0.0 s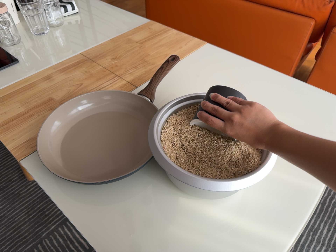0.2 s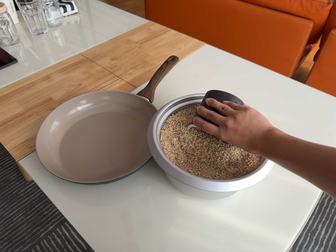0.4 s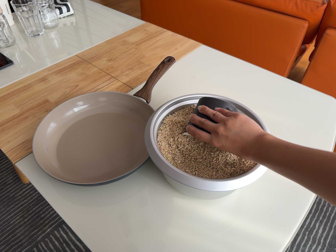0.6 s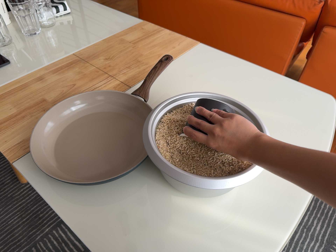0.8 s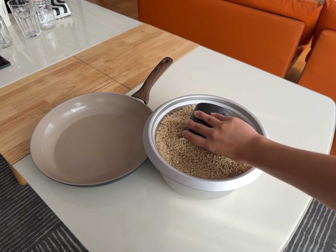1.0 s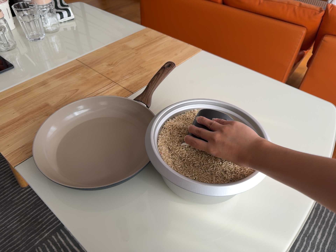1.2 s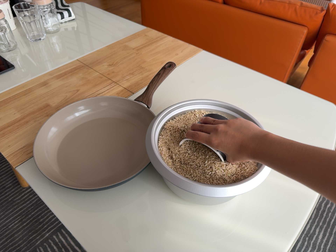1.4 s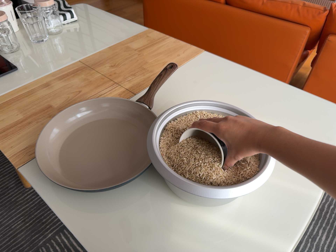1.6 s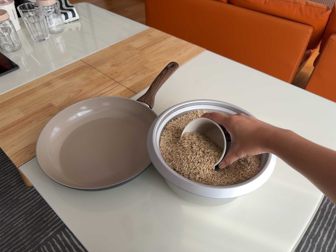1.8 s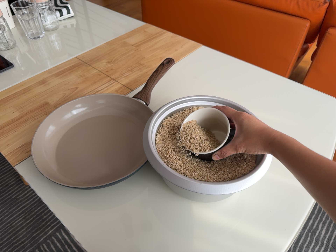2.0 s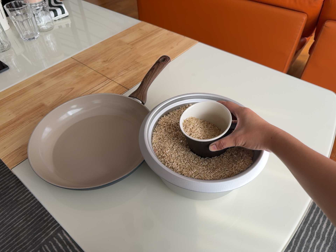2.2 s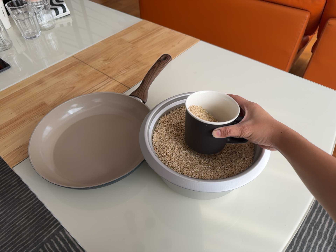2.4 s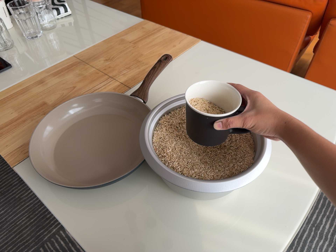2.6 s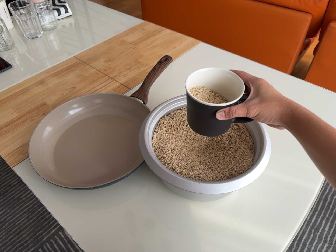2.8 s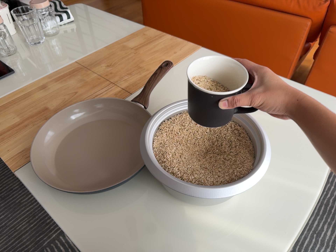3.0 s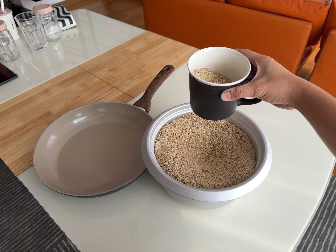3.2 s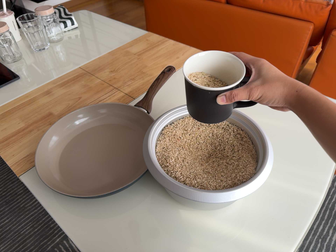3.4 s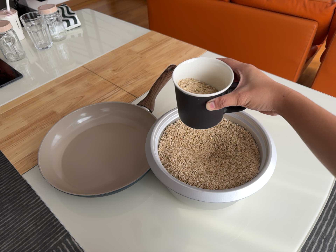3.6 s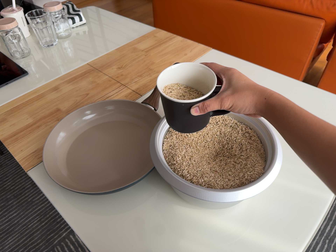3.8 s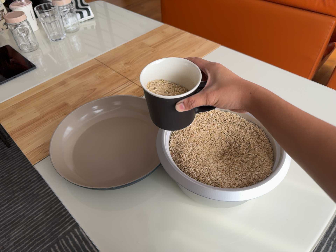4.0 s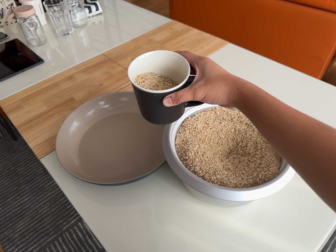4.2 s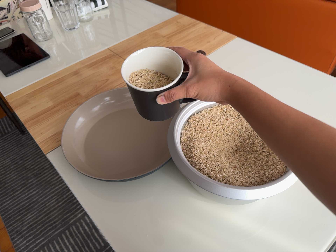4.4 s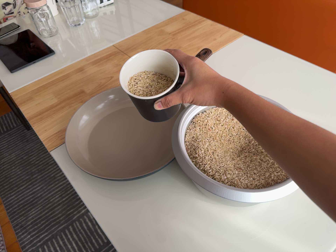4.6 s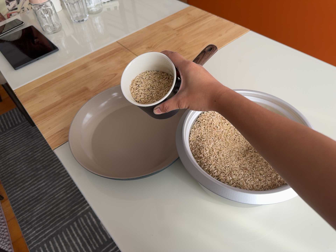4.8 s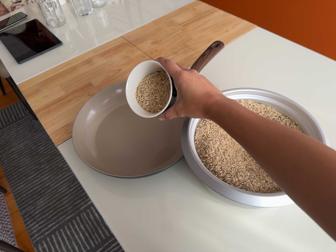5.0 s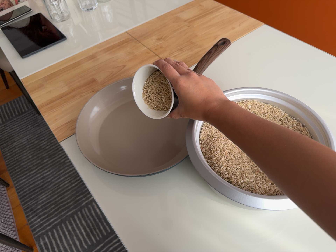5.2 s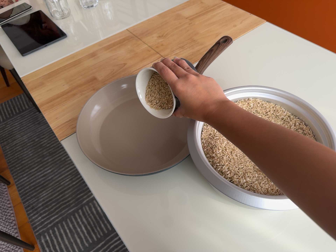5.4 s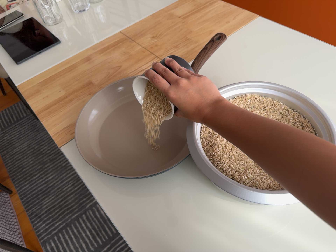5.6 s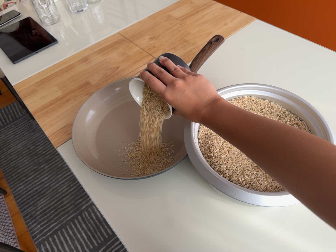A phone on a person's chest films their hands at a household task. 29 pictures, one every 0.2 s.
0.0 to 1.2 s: The camera keeps its place and its aim.
1.2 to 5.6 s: The camera travels forward, about 7 cm, so what stands in front looms larger.
The film runs forward here.
